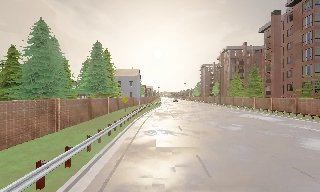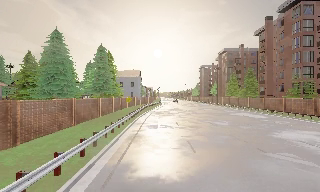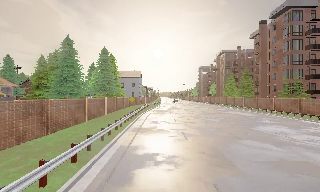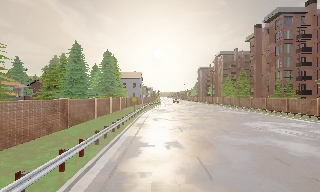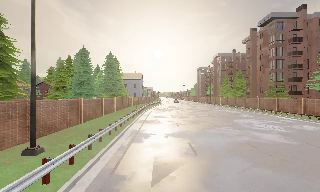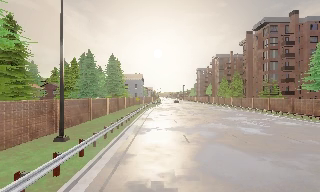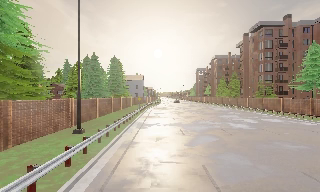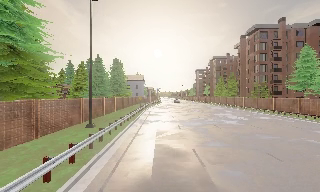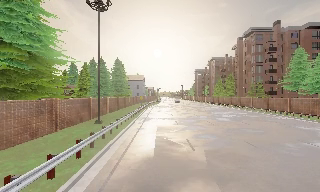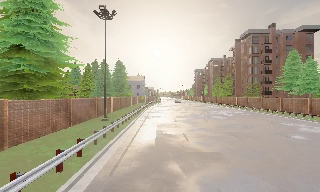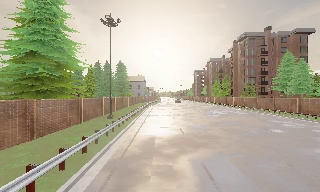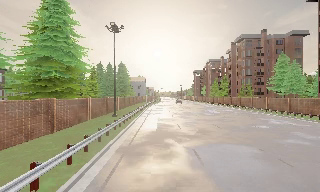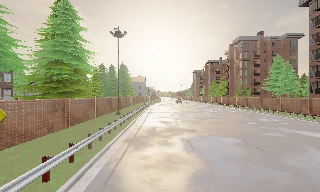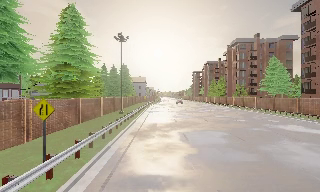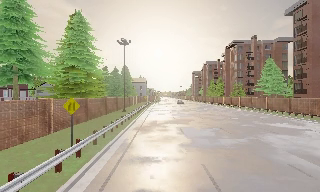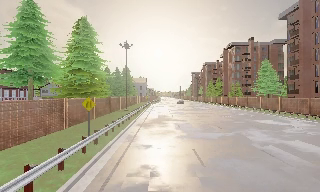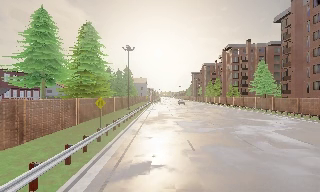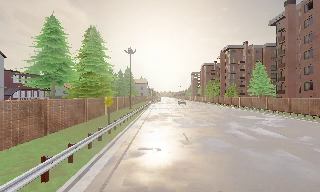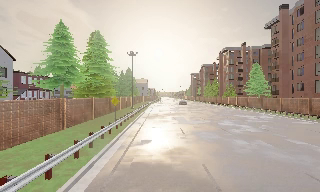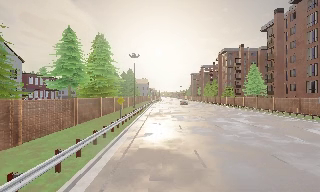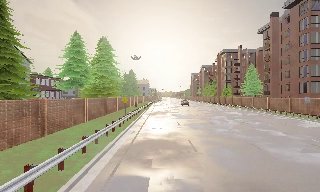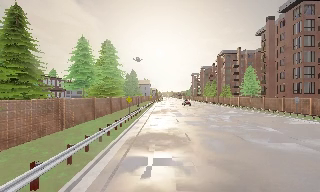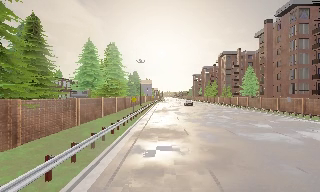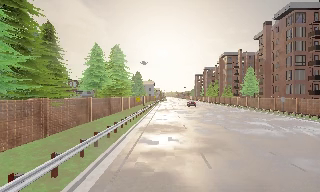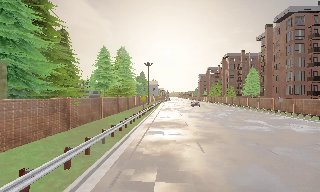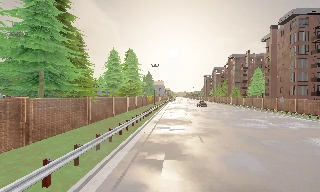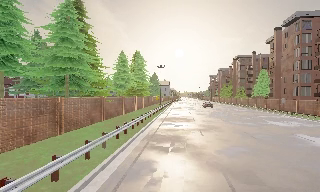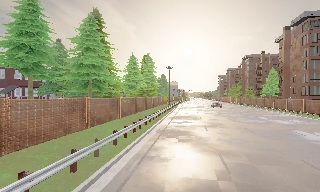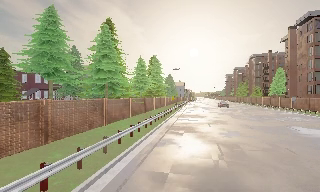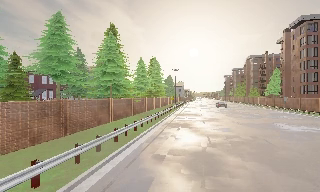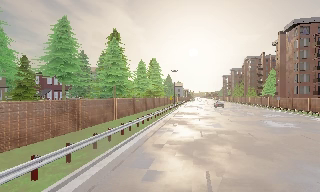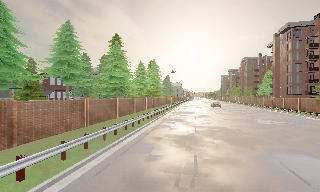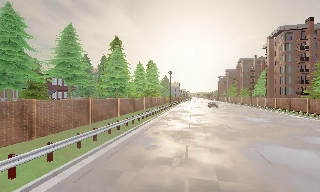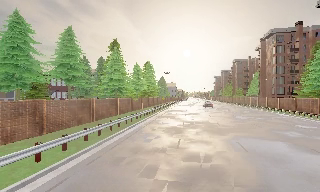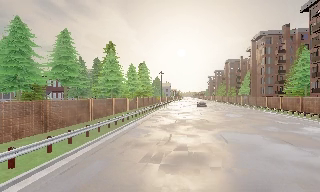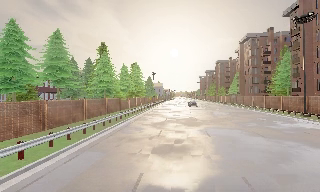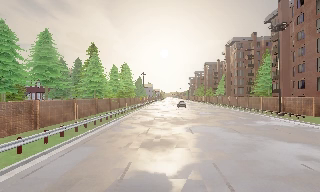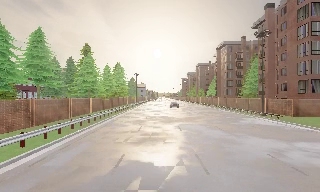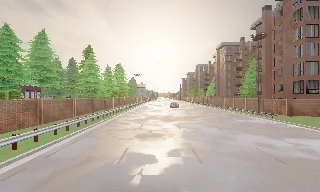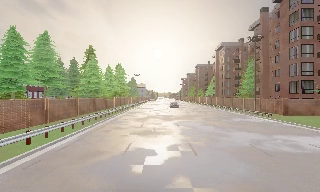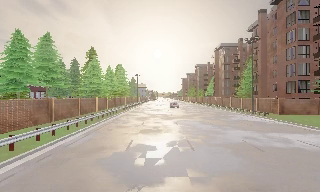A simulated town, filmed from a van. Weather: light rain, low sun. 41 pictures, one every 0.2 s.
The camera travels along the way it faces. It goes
backward.
0.0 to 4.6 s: The camera travels backward, about 45 m, so what stands in front gets smaller.
4.6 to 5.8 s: The camera pans to its left, which is counterclockwise from overhead, by about 10 degrees. It travels backward, about 11 m, so what stands in front gets smaller.
5.8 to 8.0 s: The scene slides to the left, as the camera pans about 15 degrees to its right. It travels backward, about 13 m, so what stands in front gets smaller. It loses speed.
The film runs backward here.
